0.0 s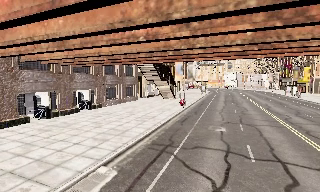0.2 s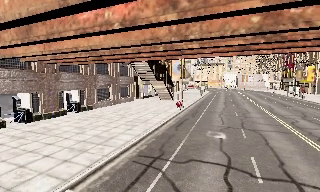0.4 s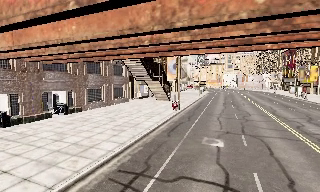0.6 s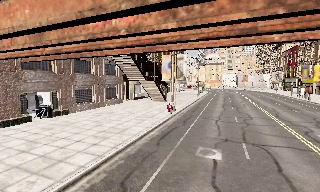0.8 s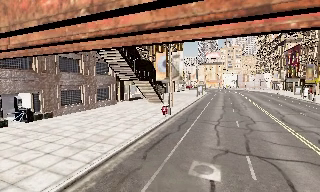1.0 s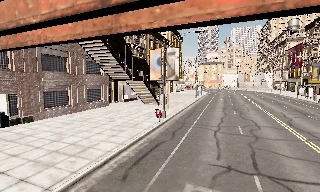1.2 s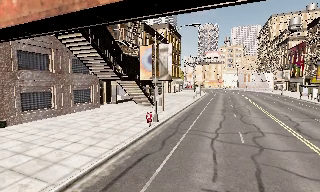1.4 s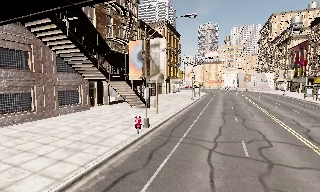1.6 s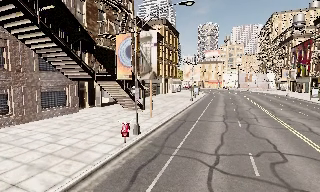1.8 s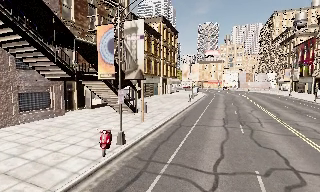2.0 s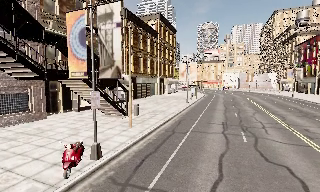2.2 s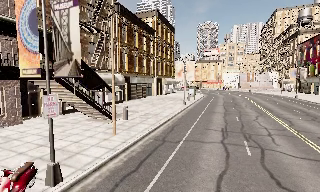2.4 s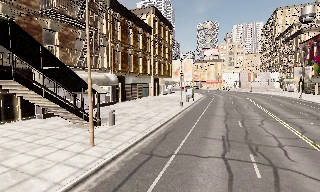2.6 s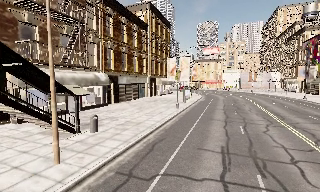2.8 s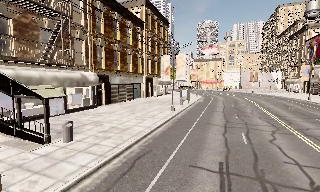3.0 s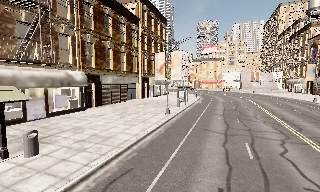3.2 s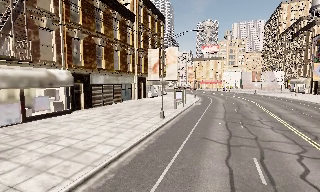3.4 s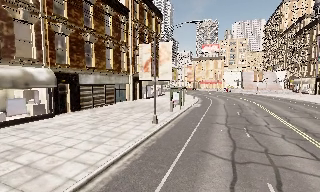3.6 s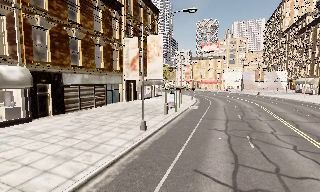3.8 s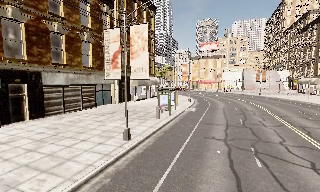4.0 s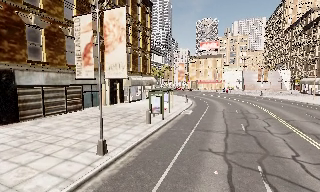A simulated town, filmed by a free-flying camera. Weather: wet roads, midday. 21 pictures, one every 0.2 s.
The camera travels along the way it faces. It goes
forward.
0.0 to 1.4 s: The camera travels forward and to its right, about 12 m, so what stands in front looms larger.
1.4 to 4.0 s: The camera travels forward, about 25 m, so what stands in front looms larger.
The film runs backward here.
